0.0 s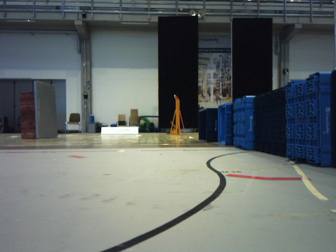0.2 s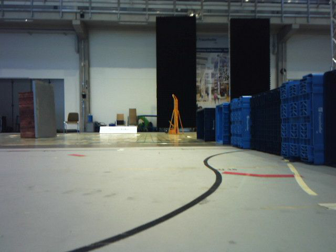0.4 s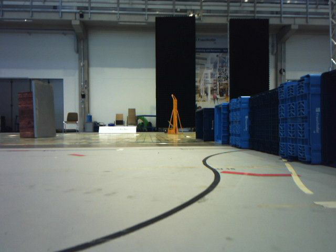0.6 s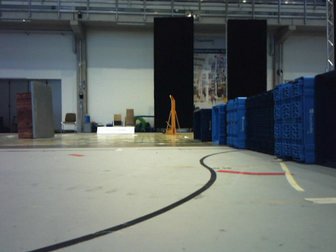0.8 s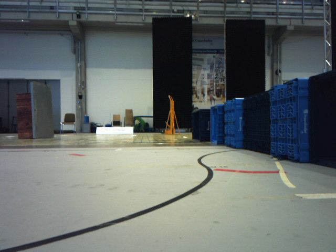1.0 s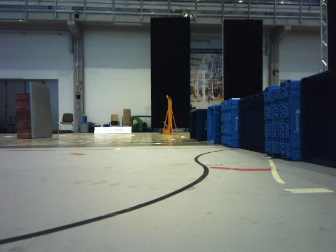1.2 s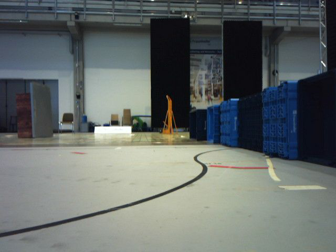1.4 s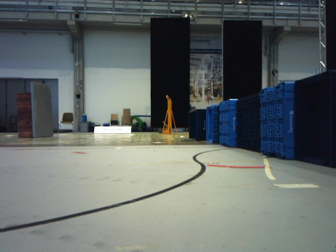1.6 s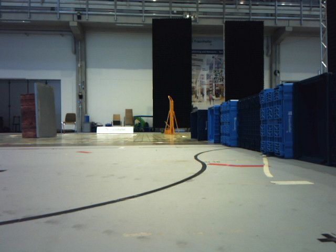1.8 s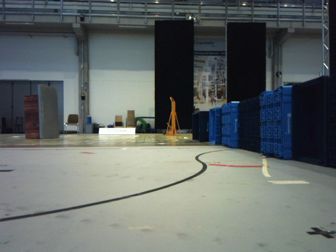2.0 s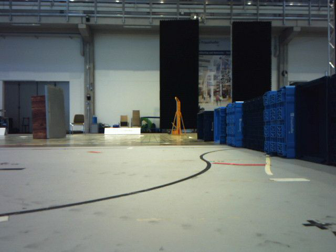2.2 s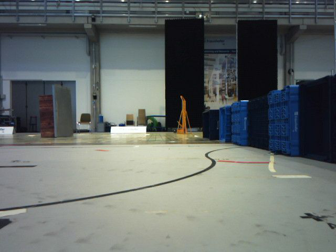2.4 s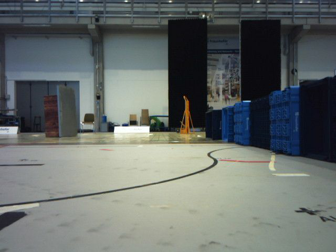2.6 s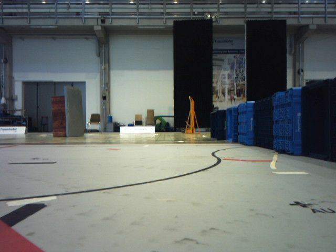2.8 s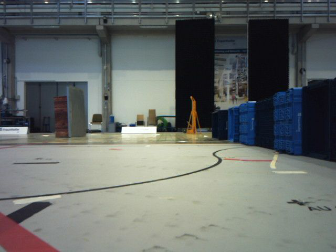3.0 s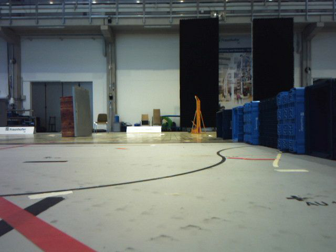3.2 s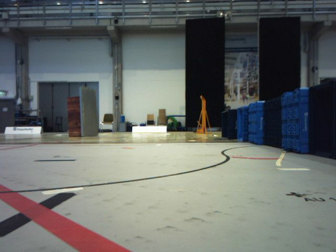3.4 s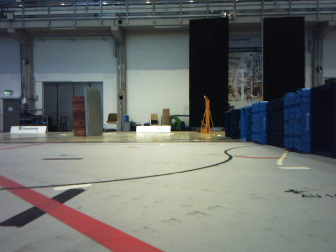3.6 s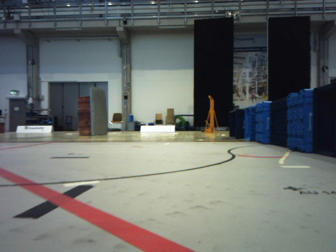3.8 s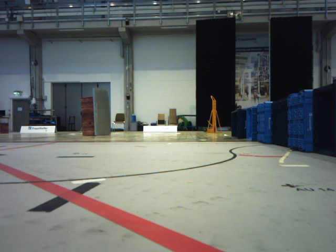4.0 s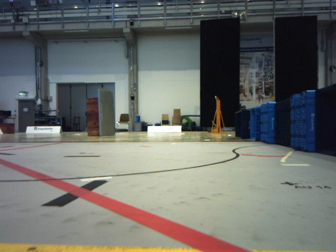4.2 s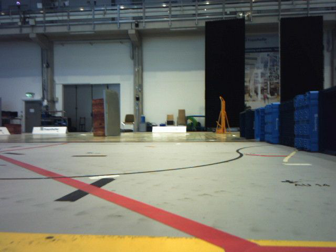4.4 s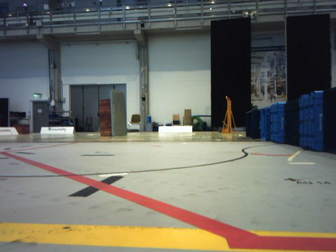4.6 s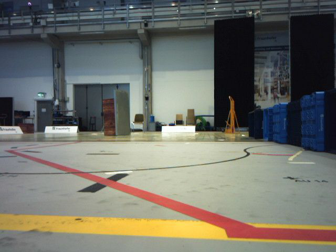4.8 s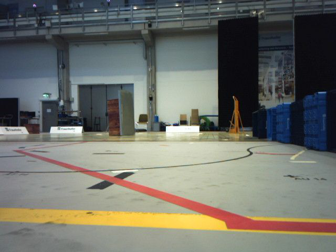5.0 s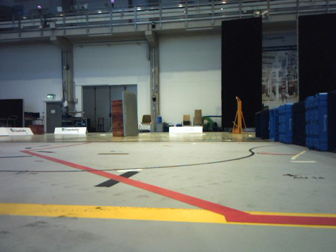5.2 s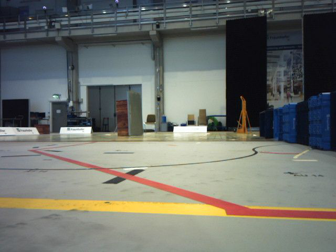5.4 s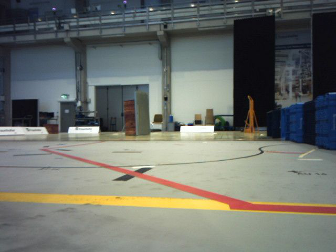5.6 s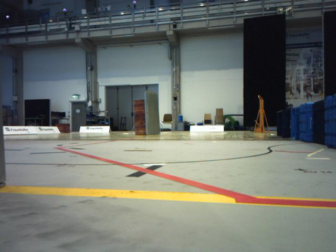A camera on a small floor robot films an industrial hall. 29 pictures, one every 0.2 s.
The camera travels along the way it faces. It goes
backward.
0.0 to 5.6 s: The scene slides to the right, as the camera pans about 20 degrees to its left. It travels backward, about 1 m, so what stands in front gets smaller.
The film runs backward here.
